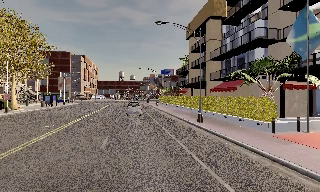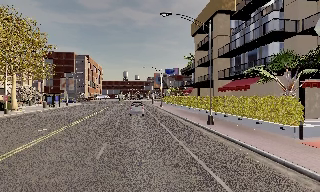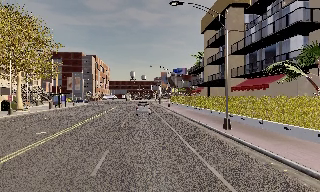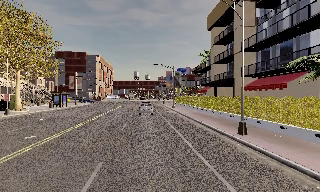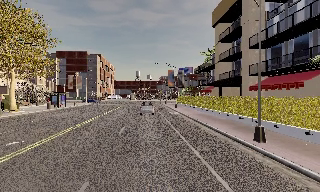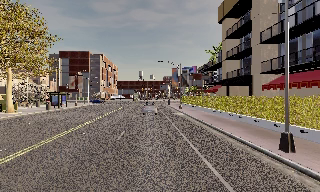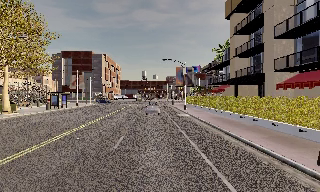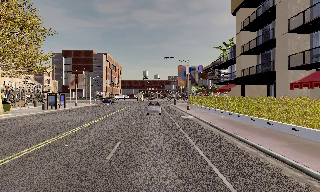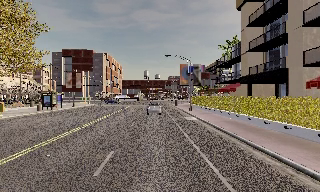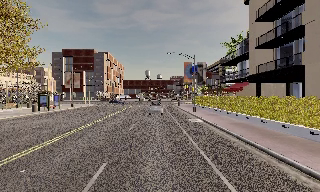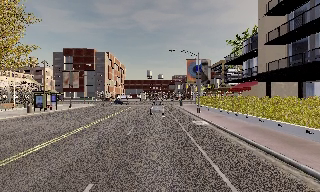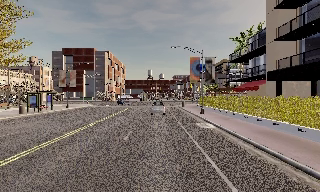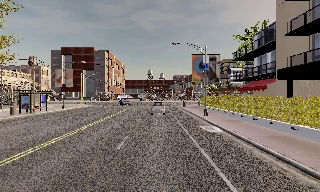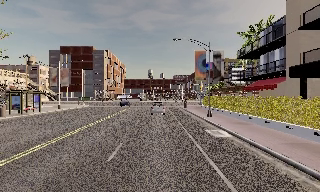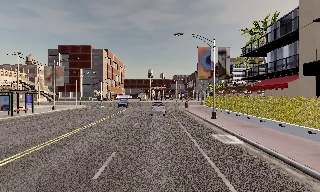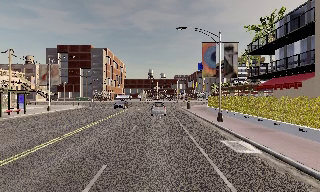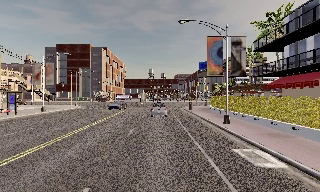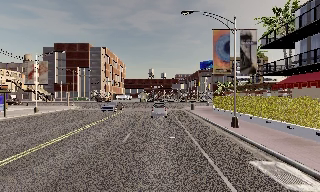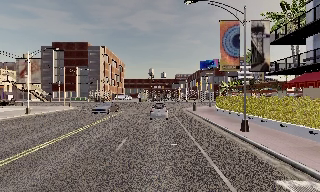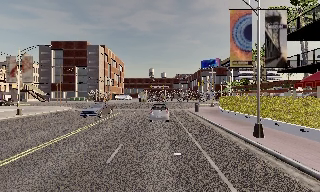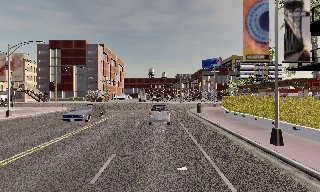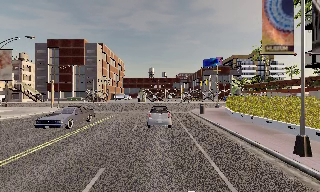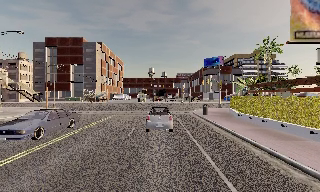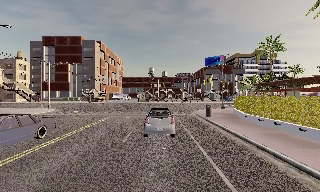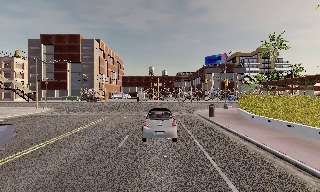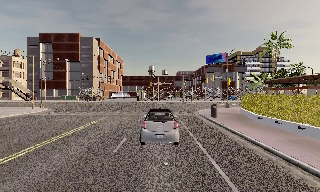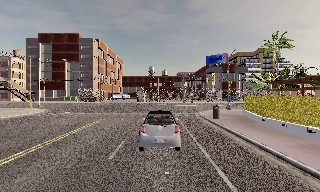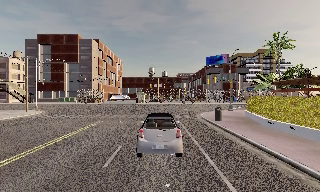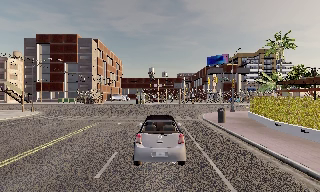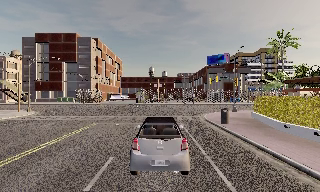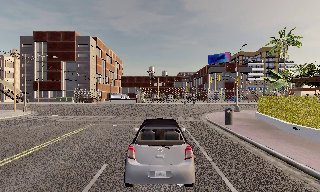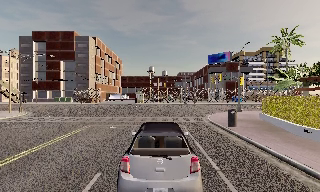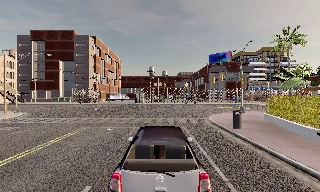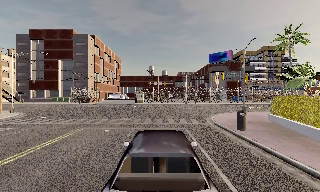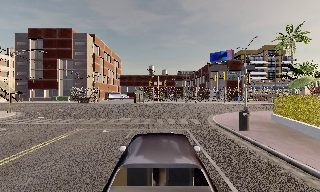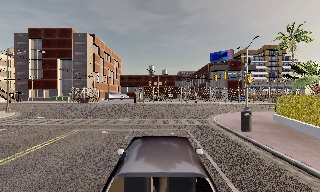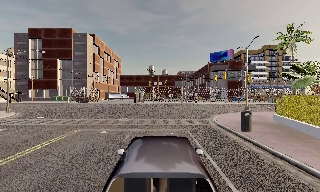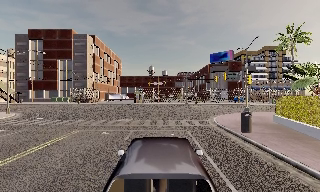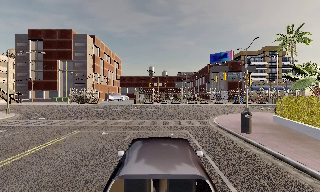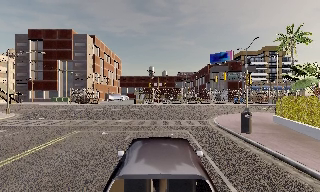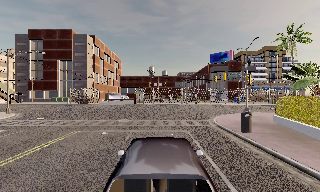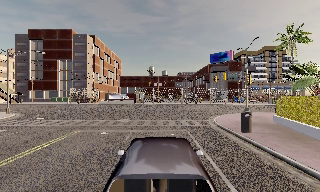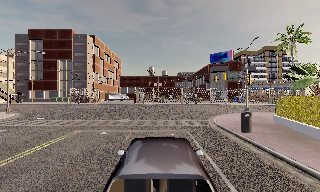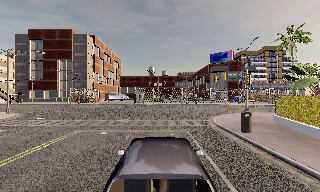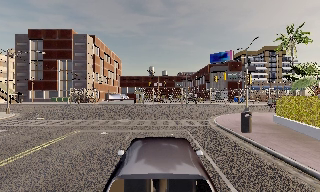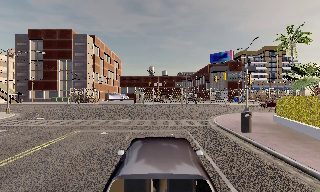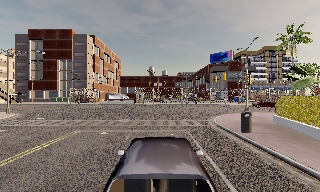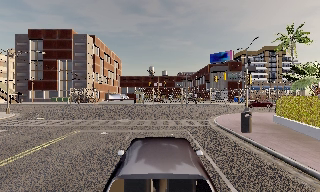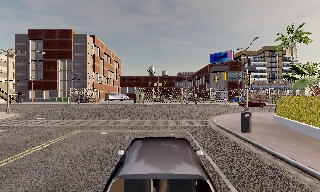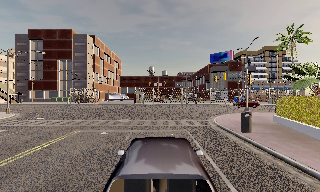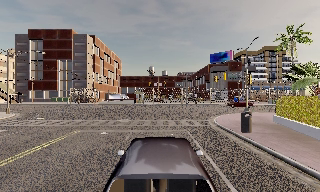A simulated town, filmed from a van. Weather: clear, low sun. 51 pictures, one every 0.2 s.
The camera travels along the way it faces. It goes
forward.
0.0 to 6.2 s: The camera pans to its left, which is counterclockwise from overhead, by about 10 degrees. It travels forward, about 35 m, so what stands in front looms larger. It loses speed.
6.2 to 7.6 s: The camera travels forward, about 1.5 m, so what stands in front looms larger. It loses speed.
7.6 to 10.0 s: The camera keeps its place and its aim.
The film runs forward here.
